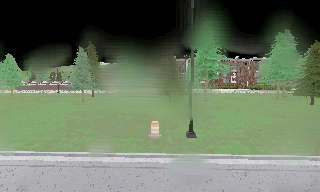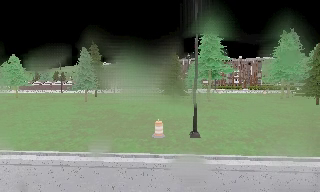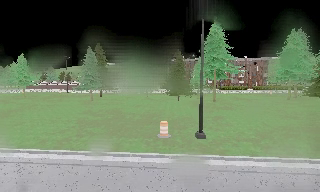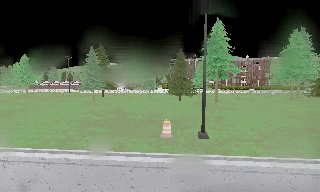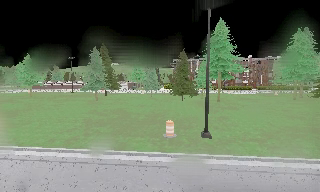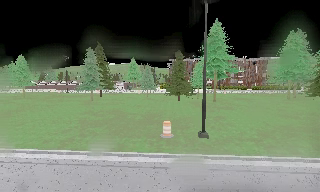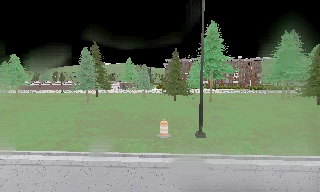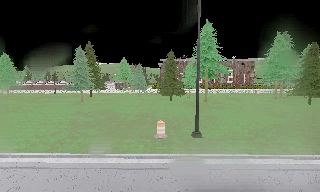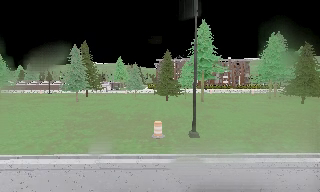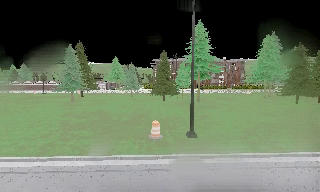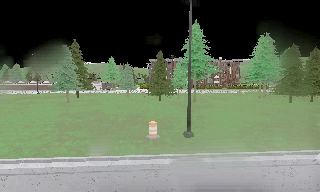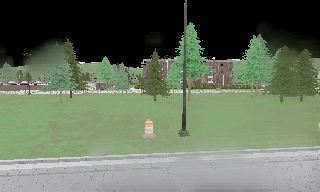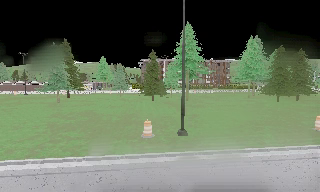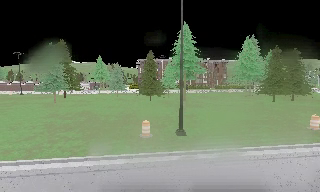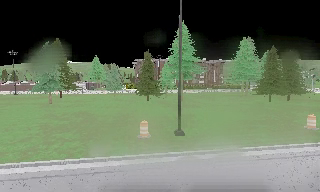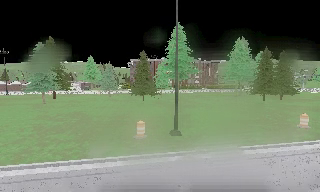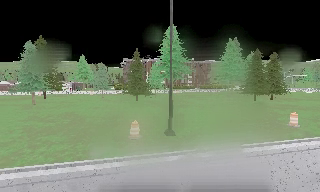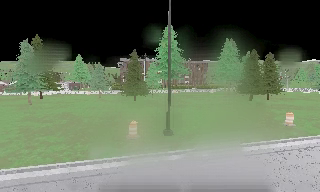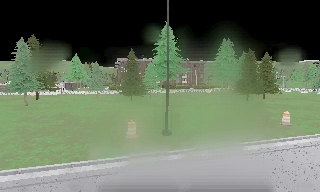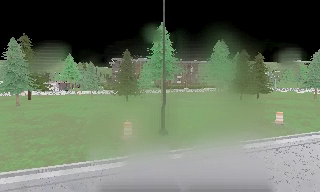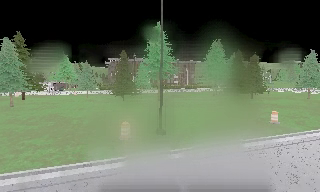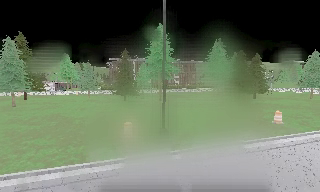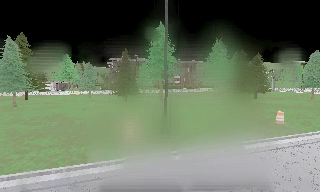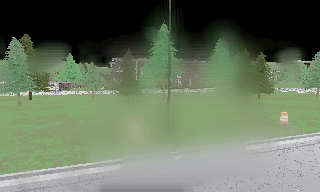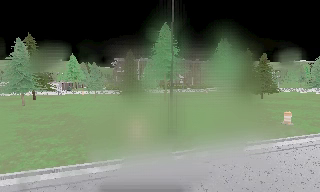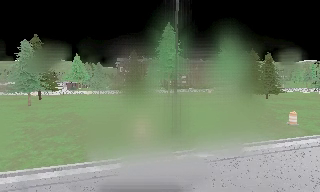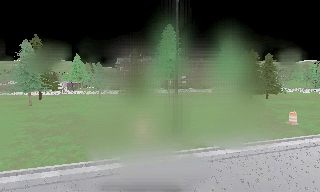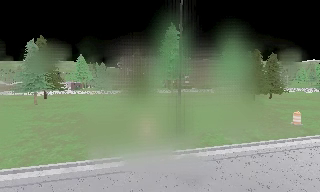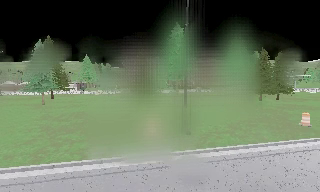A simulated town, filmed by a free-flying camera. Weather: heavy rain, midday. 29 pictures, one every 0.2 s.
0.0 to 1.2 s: The camera travels to its left, about 0.5 m, so close, fixed things drift to the right.
1.2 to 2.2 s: The camera shifts only a little, or ends up much as it began.
2.2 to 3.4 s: The camera travels to its left, about 0.5 m.
3.4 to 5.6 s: The camera travels to its left, about 1 m, so close, fixed things drift to the right.
The film runs backward here.
